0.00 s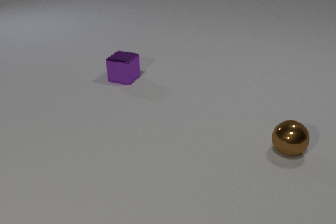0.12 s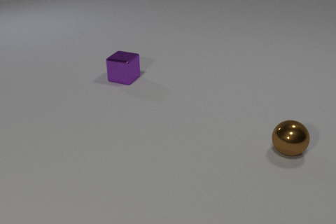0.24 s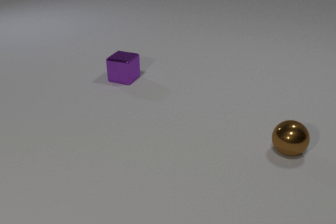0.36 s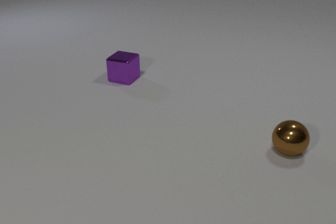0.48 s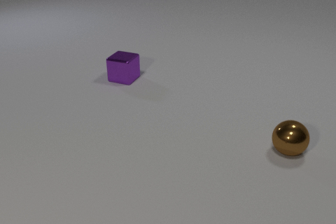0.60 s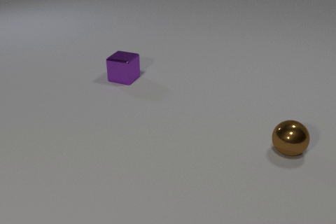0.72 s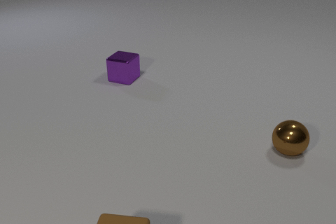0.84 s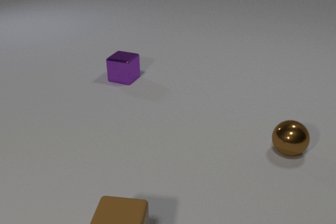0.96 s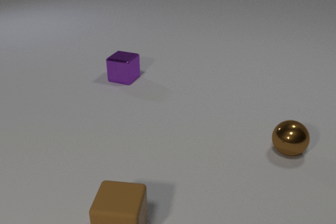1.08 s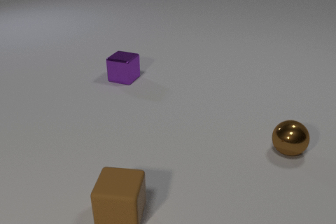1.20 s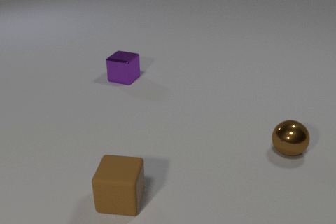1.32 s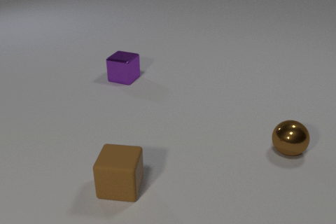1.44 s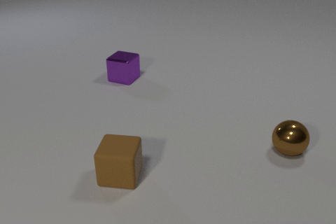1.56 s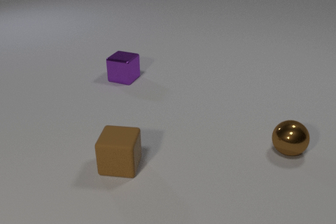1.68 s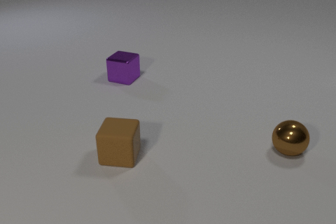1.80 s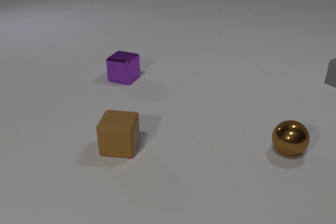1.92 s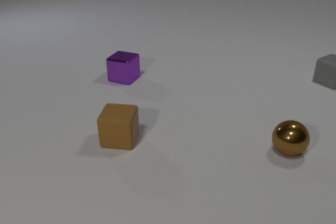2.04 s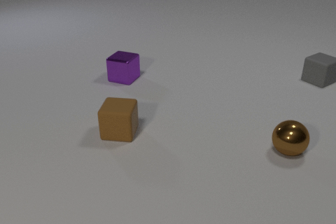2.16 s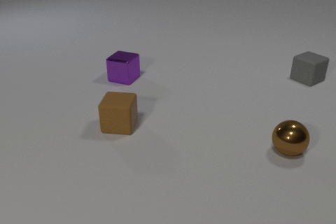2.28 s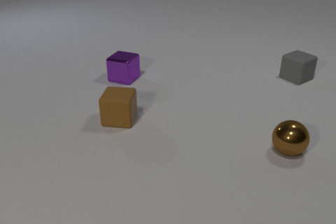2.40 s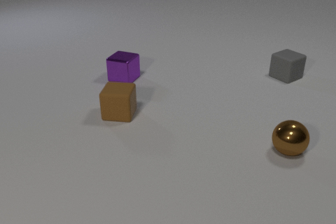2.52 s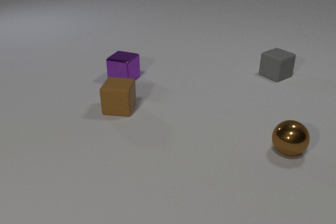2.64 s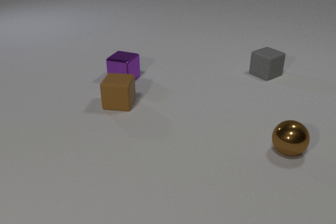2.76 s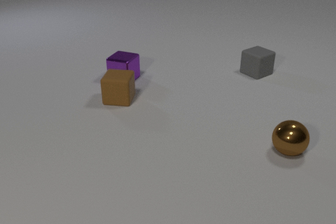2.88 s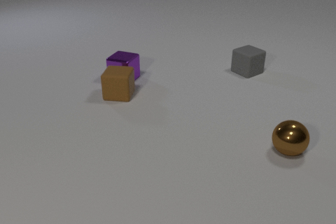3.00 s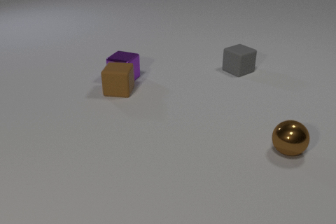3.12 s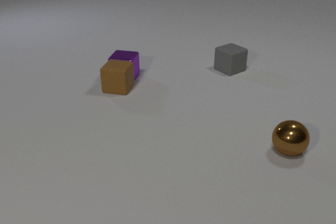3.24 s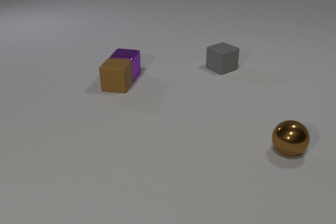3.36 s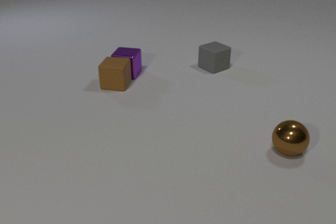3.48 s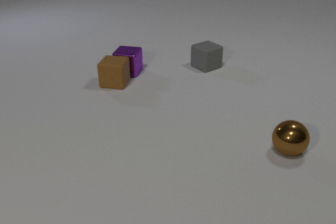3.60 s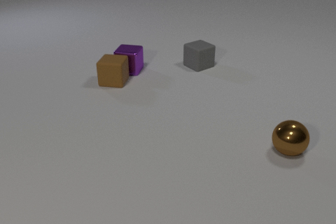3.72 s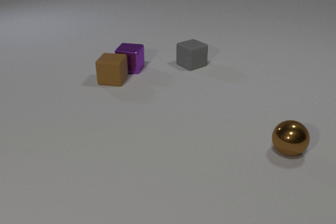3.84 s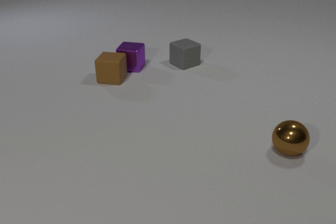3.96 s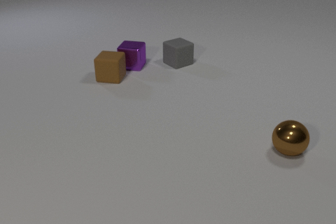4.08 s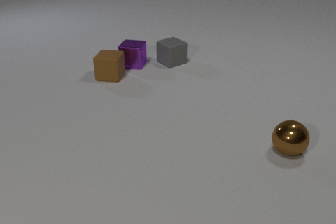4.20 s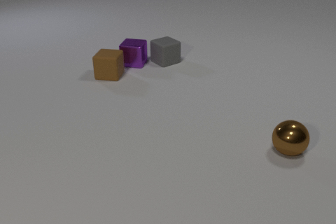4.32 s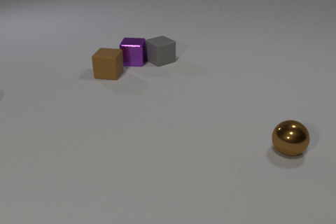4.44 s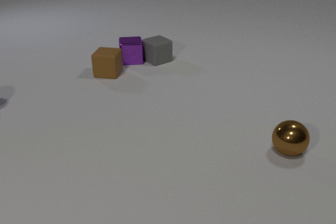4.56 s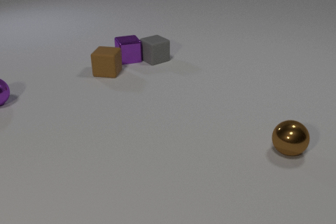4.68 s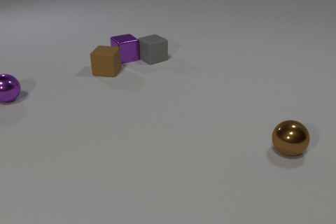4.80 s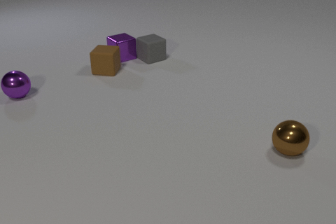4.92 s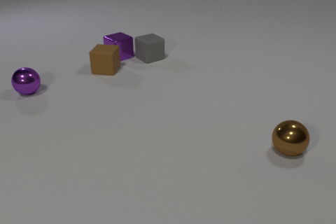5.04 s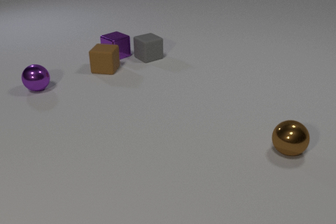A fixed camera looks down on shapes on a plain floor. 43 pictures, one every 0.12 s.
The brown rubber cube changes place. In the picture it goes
away from the camera.
The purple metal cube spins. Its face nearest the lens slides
to the right.
0.00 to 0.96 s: The brown rubber cube comes in at the bottom edge, slides away from the camera.
0.96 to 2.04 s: The brown rubber cube slides away from the camera. The gray rubber cube comes in at the right edge, slides to the left.
2.04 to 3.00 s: The brown rubber cube slides away from the camera. The gray rubber cube slides to the left. The brown rubber cube and the purple metal cube collide.
3.00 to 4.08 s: The brown rubber cube slides away from the camera. The purple metal cube slides away from the camera. The gray rubber cube slides to the left.
4.08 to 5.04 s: The brown rubber cube slides away from the camera. The purple metal cube slides away from the camera and to the left, spins counterclockwise seen from above by about 60 degrees, its near face sliding to the right. The purple metal sphere comes in at the left edge, rolls to the right and away from the camera. The gray rubber cube slides to the left and away from the camera. The purple metal cube and the gray rubber cube collide.
How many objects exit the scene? 0.
What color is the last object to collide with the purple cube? gray.
Are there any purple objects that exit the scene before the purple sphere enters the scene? no.
